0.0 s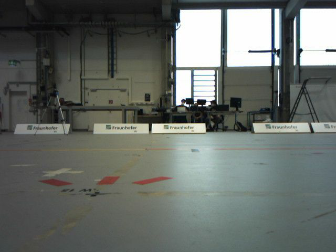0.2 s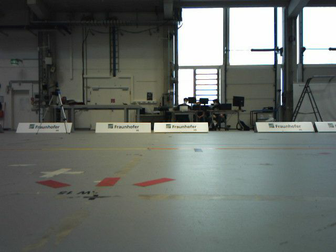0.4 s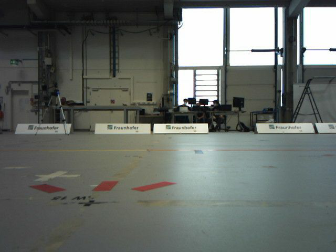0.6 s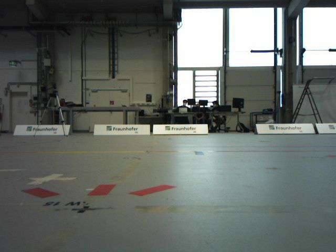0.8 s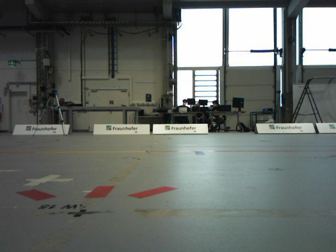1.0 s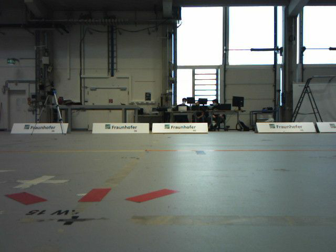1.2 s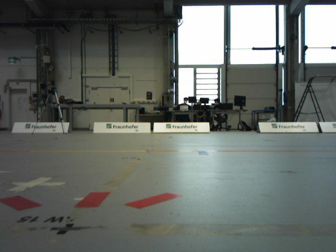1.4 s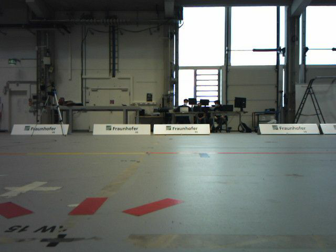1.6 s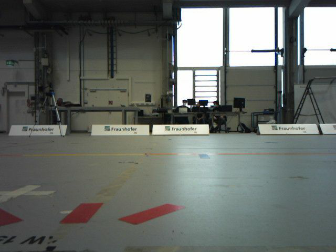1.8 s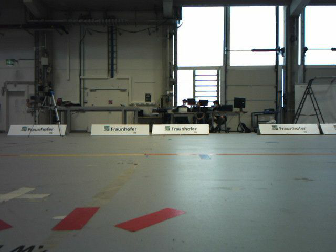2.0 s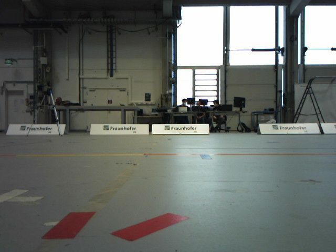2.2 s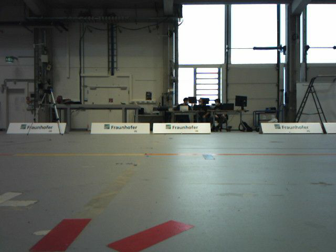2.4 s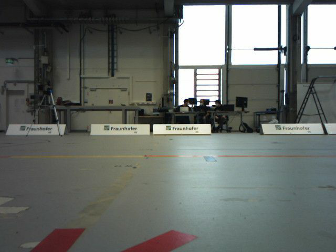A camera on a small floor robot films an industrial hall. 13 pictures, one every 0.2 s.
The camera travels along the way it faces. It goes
forward.
0.0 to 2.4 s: The camera travels forward, about 0.5 m, so what stands in front looms larger.
The film runs forward here.
